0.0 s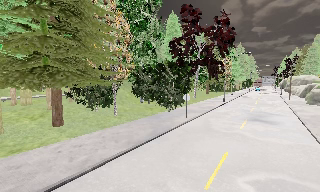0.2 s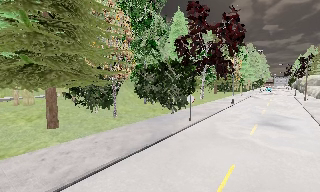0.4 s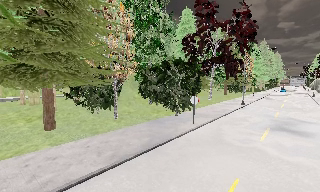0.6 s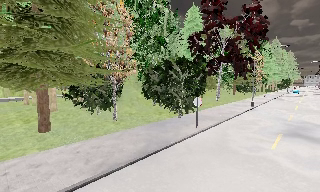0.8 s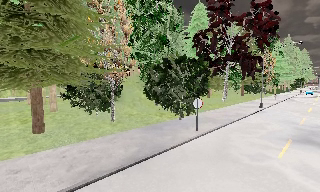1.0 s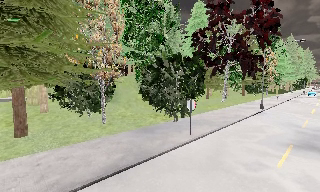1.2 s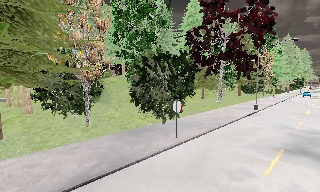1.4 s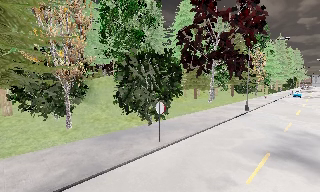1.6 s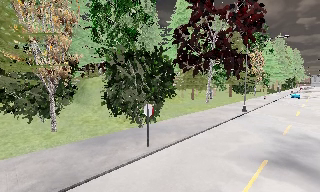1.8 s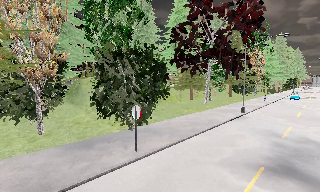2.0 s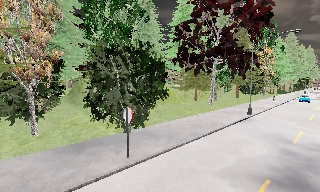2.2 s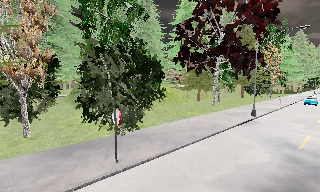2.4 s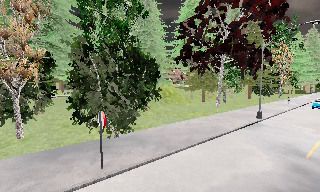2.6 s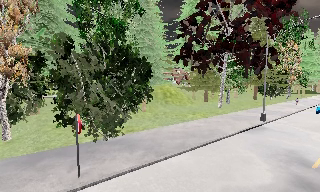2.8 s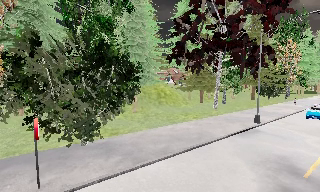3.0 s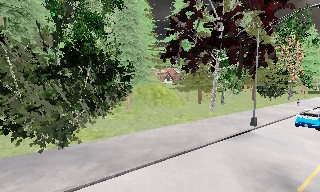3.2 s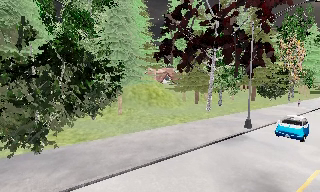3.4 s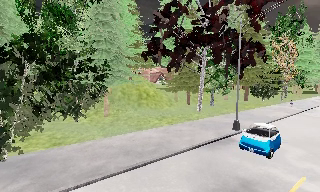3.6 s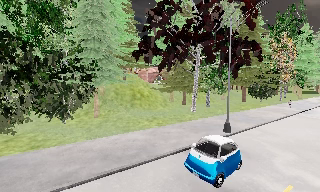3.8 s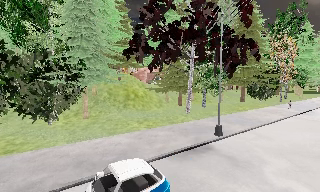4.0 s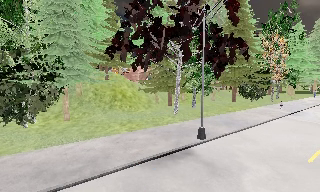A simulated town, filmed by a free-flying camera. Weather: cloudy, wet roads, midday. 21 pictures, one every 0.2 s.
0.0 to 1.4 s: The camera pans to its left, which is counterclockwise from overhead, by about 10 degrees. It travels forward and to its right, about 7 m, so what stands in front looms larger.
1.4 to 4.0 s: The camera pans to its left, which is counterclockwise from overhead, by about 10 degrees. It travels to its right and forward, about 13 m, so close, fixed things drift to the left.
The film runs forward here.
